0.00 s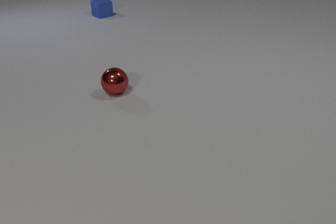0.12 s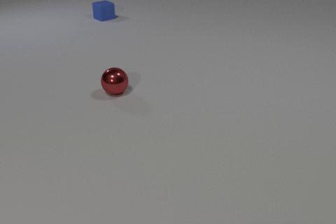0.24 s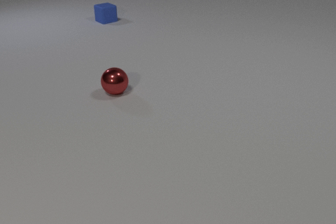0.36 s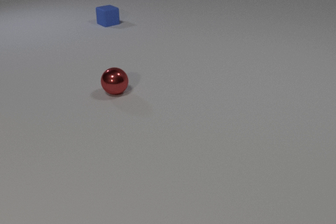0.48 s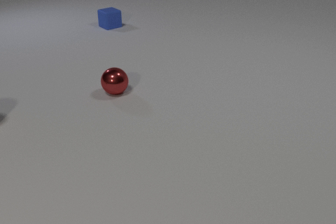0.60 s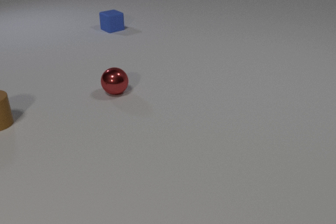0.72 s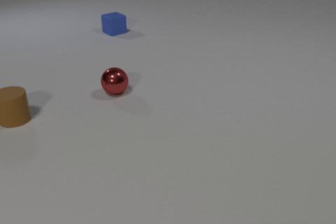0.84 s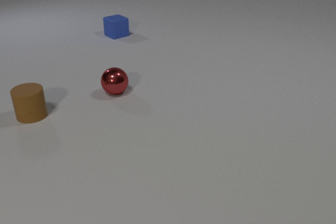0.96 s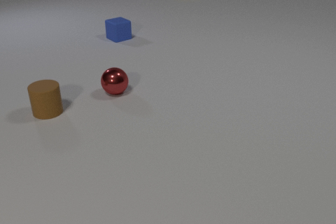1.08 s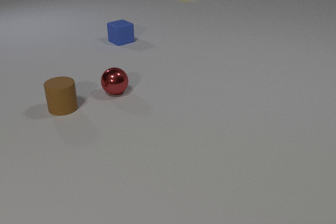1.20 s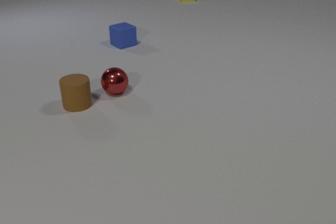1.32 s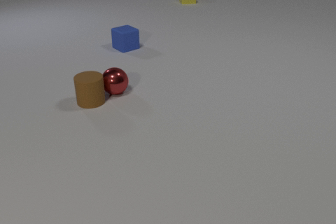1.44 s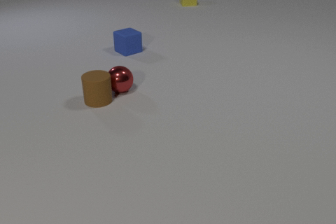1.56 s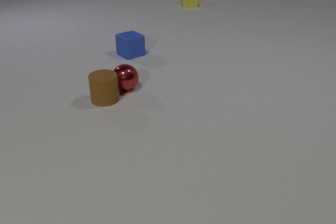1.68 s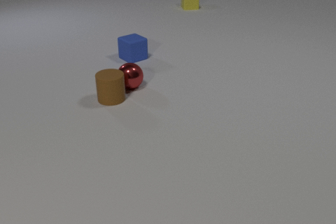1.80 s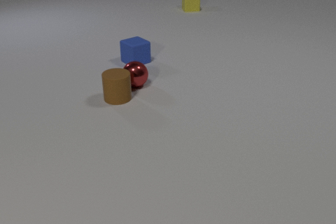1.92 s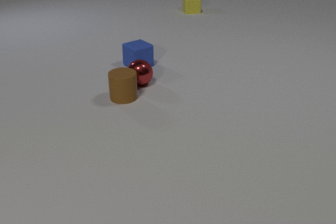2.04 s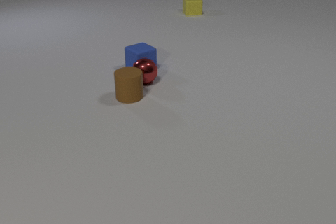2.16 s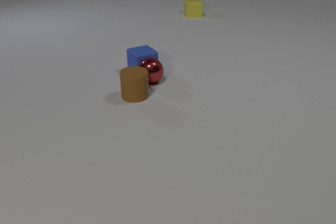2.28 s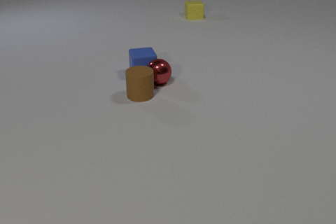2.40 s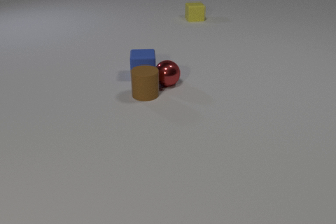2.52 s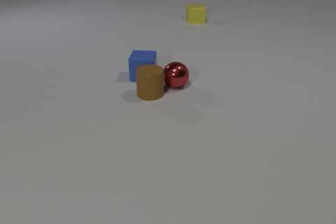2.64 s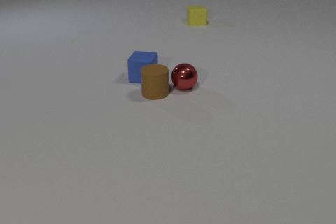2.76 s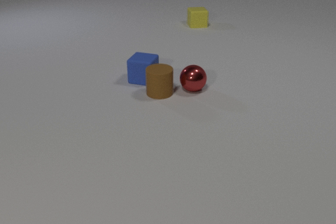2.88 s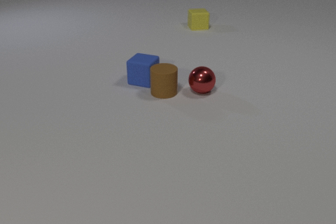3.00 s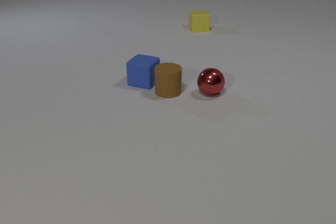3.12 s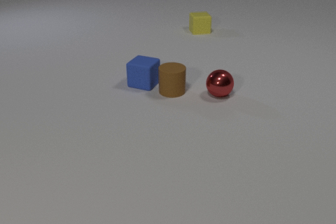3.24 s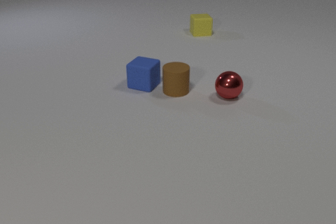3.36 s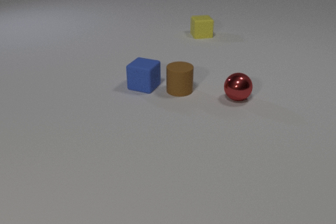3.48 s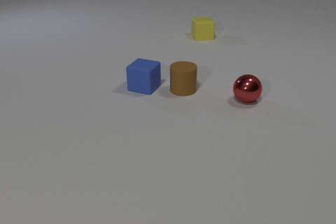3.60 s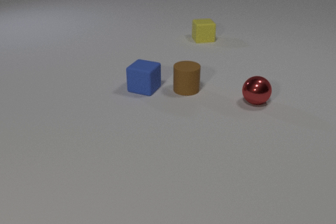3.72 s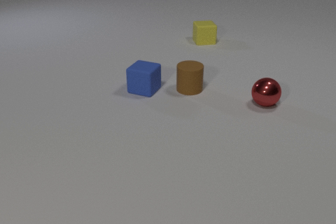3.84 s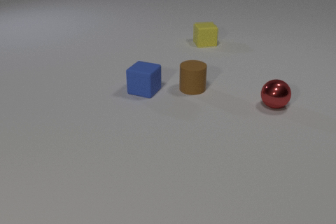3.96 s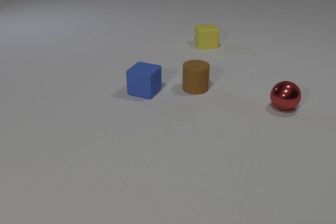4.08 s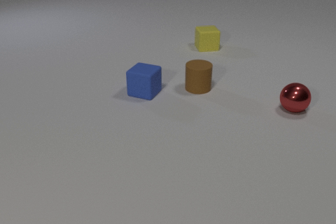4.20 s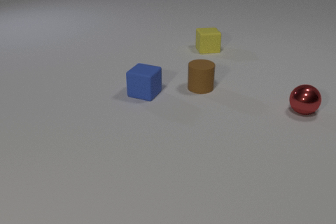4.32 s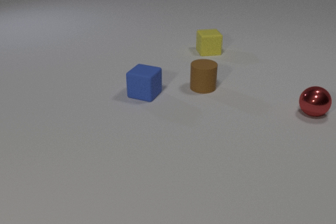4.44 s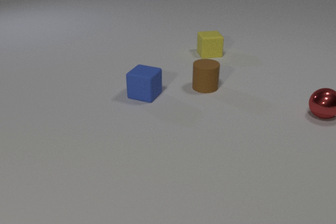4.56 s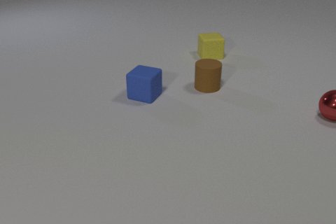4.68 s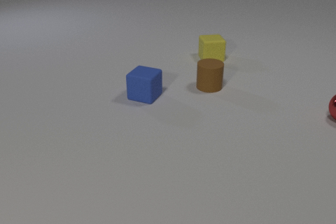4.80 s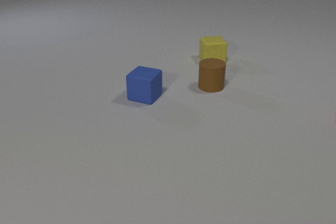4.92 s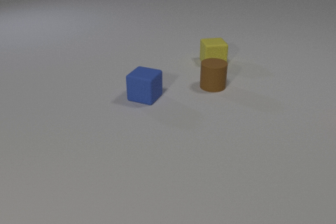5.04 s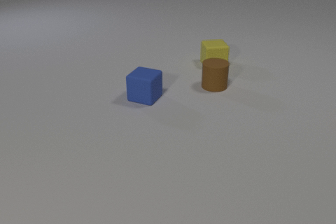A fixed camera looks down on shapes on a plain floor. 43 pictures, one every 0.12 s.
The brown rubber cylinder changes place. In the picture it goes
to the right.
The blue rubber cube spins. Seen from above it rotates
clockwise.
0.00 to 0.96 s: The brown rubber cylinder comes in at the left edge, slides to the right. The blue rubber cube slides toward the camera. The yellow rubber cube comes in at the top edge.
0.96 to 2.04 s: The brown rubber cylinder slides to the right. The red metal sphere rolls to the right and away from the camera. The blue rubber cube slides toward the camera. The yellow rubber cube slides toward the camera. The brown rubber cylinder and the red metal sphere collide.
2.04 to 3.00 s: The brown rubber cylinder slides to the right. The red metal sphere rolls to the right. The blue rubber cube slides toward the camera, spins so that its near face slides to the left, clockwise seen from above. The yellow rubber cube slides toward the camera. The red metal sphere and the blue rubber cube collide.
3.00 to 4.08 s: The brown rubber cylinder slides to the right. The red metal sphere rolls to the right. The blue rubber cube slides toward the camera. The yellow rubber cube slides toward the camera.
4.08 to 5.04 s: The brown rubber cylinder slides to the right. The red metal sphere rolls to the right, leaves at the right edge. The blue rubber cube slides toward the camera. The yellow rubber cube slides toward the camera.
How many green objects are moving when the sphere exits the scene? 0.
How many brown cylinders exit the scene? 0.
What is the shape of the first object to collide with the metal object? cylinder.
